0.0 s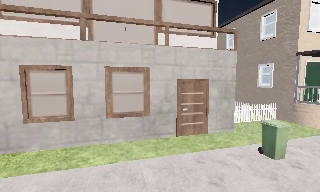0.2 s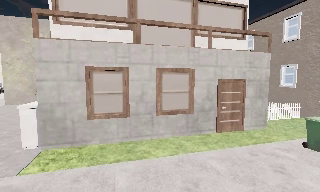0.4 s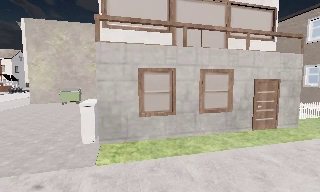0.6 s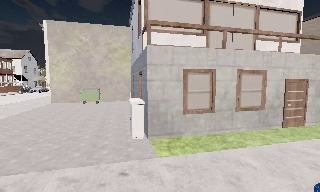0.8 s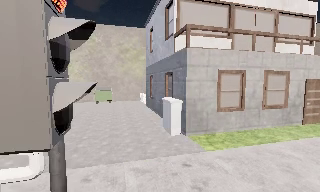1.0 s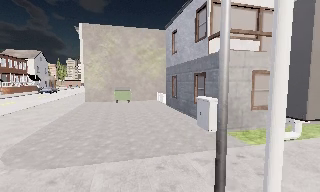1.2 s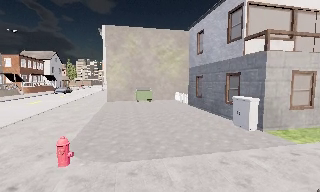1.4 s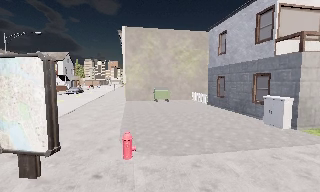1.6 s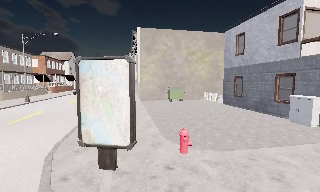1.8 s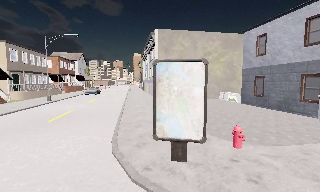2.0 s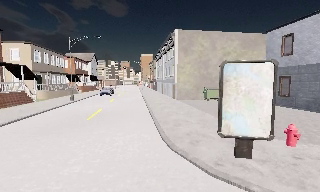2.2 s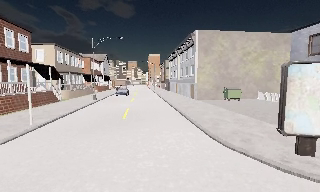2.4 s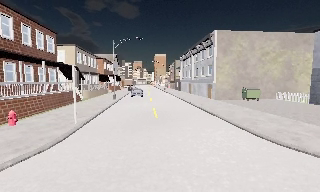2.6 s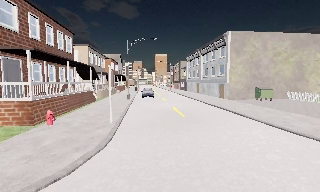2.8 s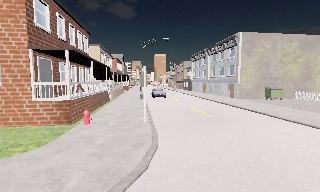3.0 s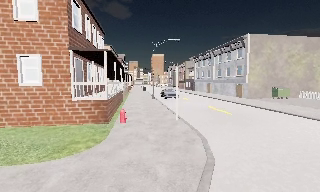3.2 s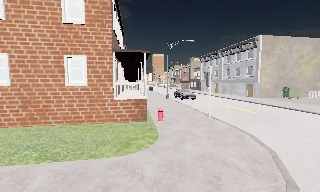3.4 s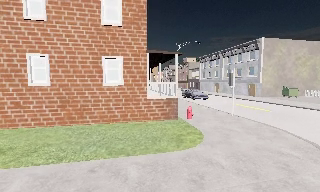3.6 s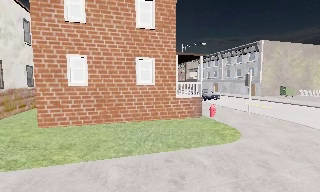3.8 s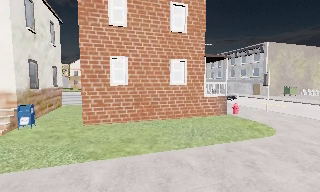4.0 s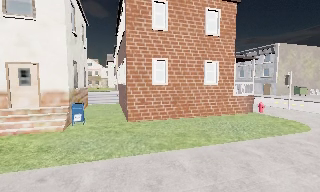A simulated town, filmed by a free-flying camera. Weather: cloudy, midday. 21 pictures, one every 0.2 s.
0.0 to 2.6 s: The camera swings to its left by about 10 degrees, and the scene slides to the right. It travels to its left, about 25 m, so close, fixed things drift to the right.
2.6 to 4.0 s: The camera pans to its right, which is clockwise from overhead, by about 10 degrees. It travels to its left, about 15 m, so close, fixed things drift to the right.
The film runs forward here.
